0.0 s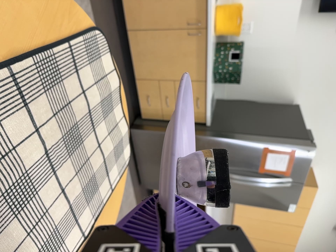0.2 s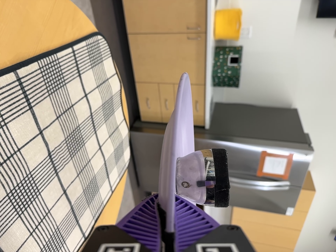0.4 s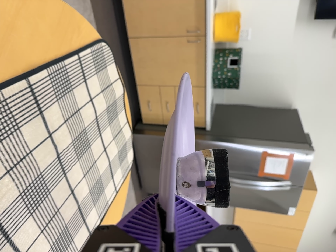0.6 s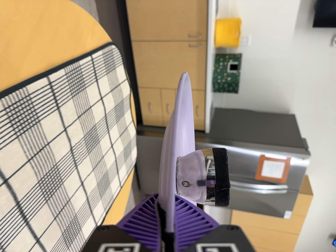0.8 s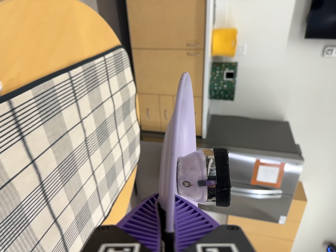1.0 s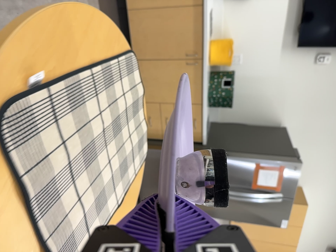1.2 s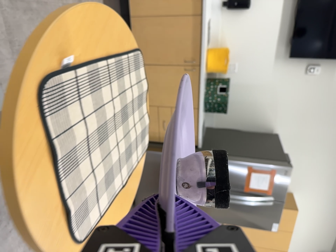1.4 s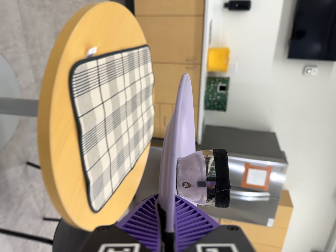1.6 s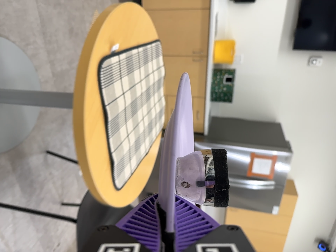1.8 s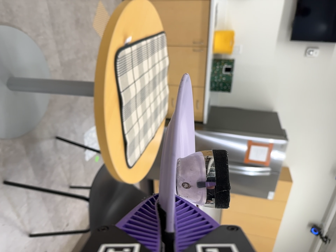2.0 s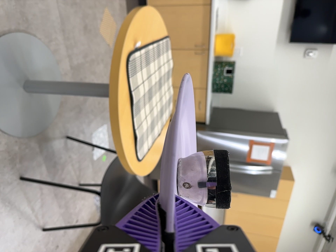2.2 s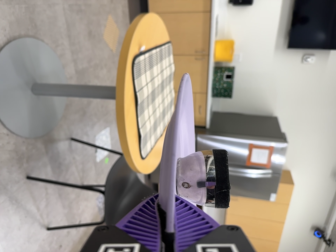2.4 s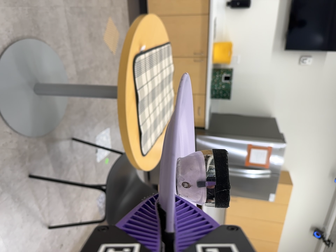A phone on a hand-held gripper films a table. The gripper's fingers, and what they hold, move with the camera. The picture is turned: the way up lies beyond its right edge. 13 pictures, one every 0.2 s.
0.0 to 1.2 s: The camera travels backward and toward the bottom of its view, about 38 cm, so what stands in front gets smaller. Its aim tips toward the top of its view by about 10 degrees.
1.2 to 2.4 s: The camera travels backward, about 50 cm, so what stands in front gets smaller.
The film runs backward here.
